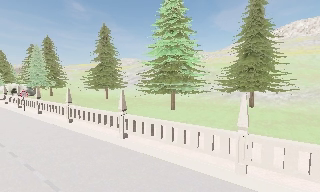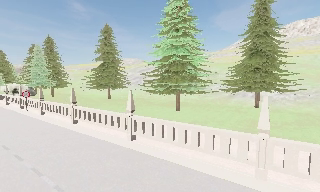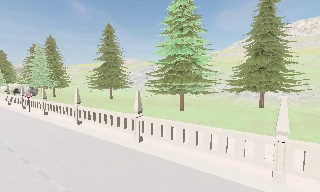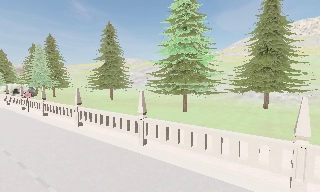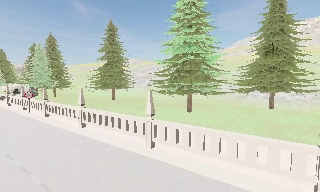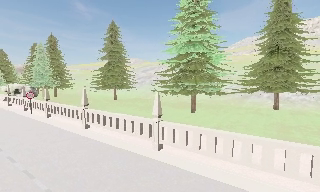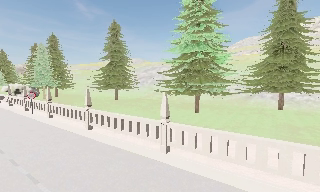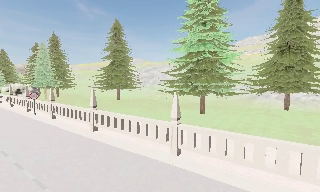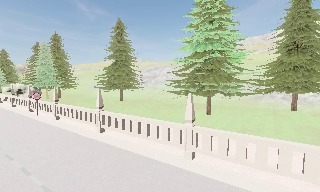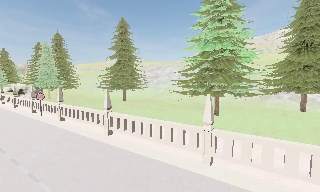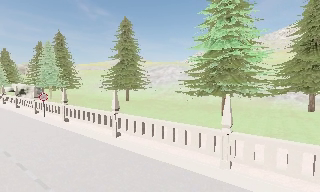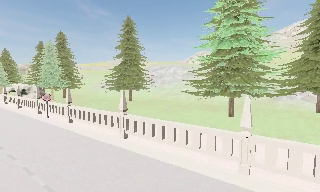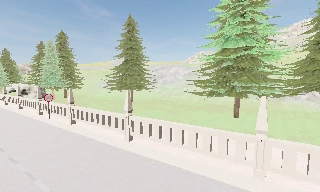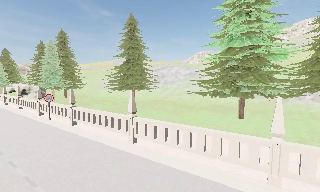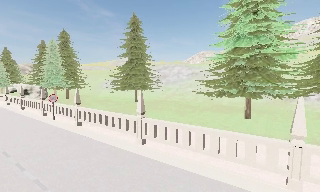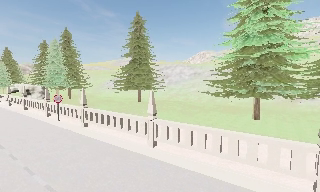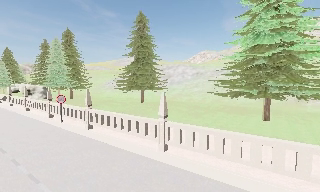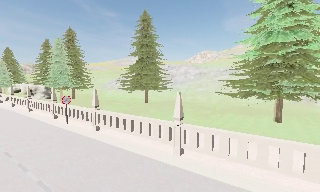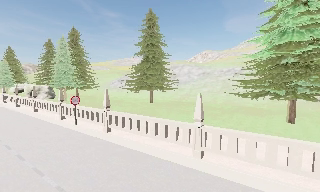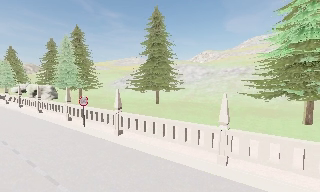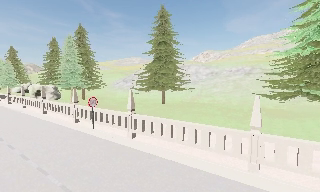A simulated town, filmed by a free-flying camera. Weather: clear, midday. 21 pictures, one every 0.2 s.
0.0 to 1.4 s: The camera travels to its left and forward, about 3.5 m, so close, fixed things drift to the right.
1.4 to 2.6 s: The camera travels to its left and forward, about 3.5 m, so close, fixed things drift to the right. It loses speed.
2.6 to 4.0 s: The camera travels to its left and forward, about 6 m, so close, fixed things drift to the right. It gains speed.
The film runs forward here.
